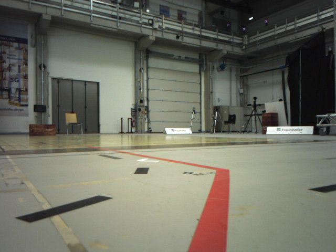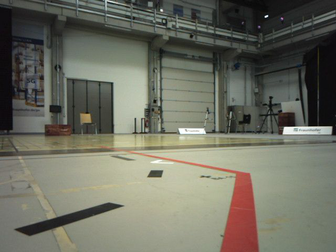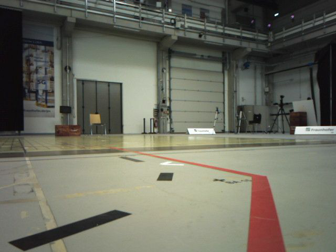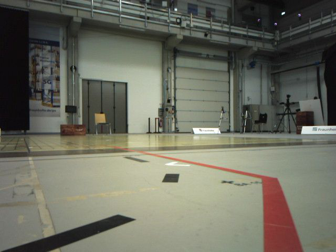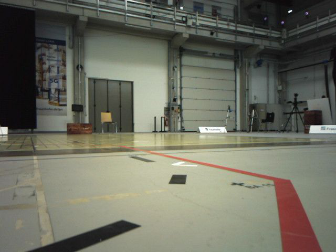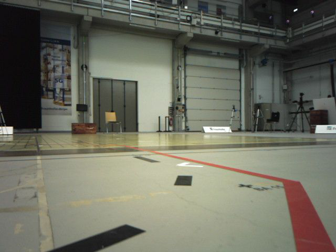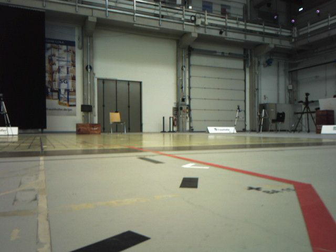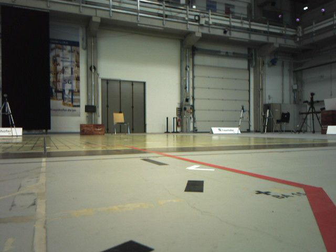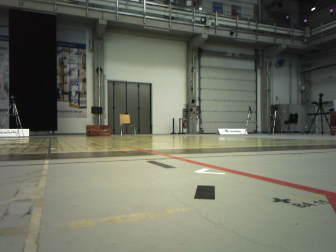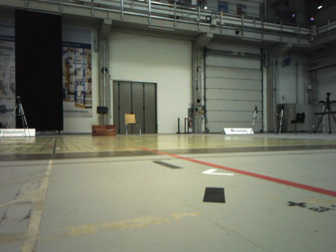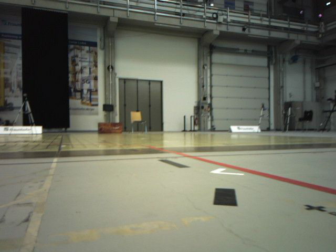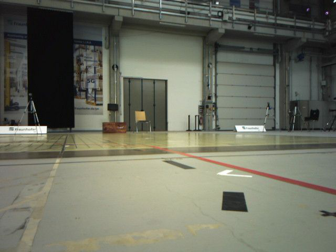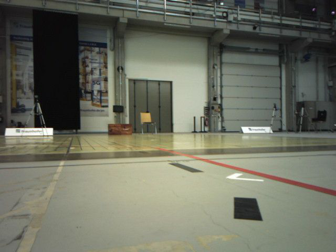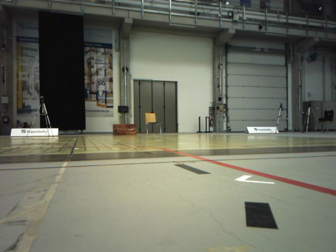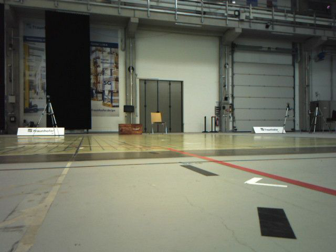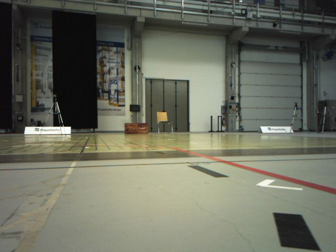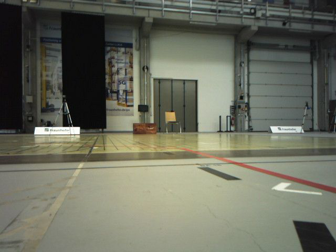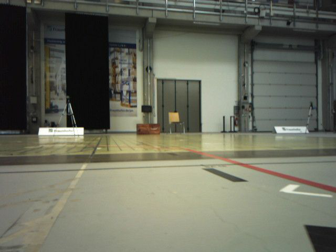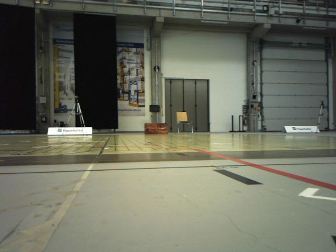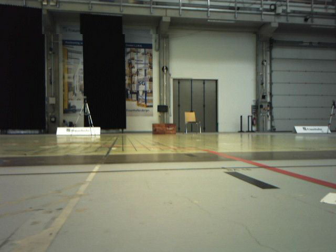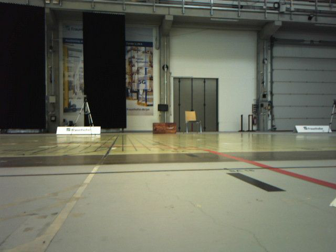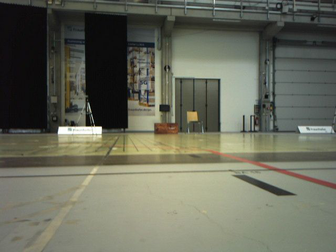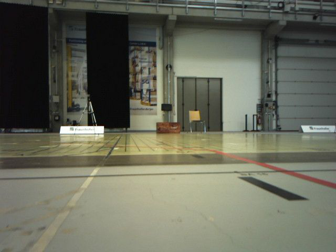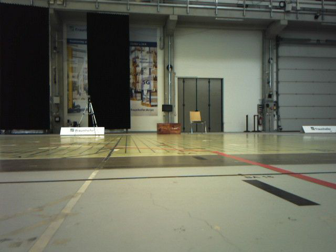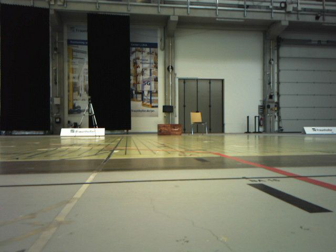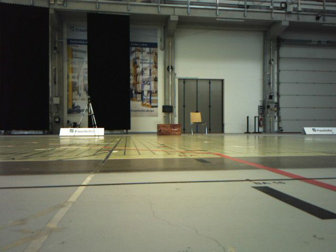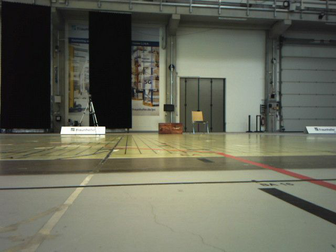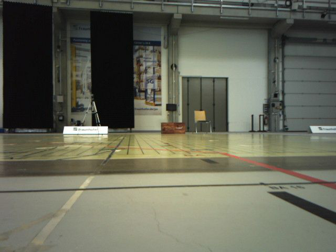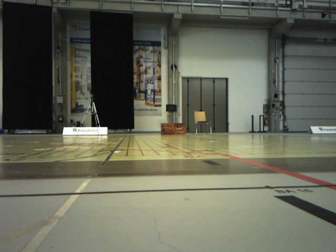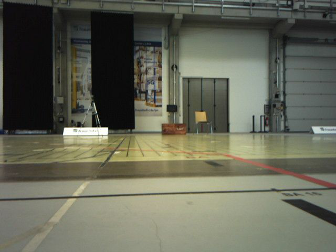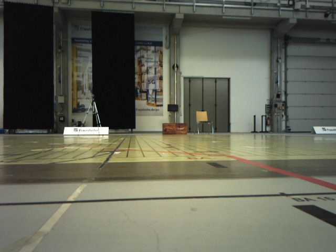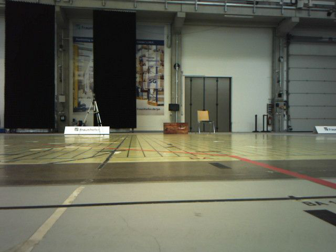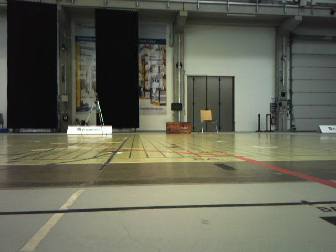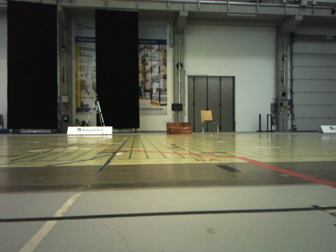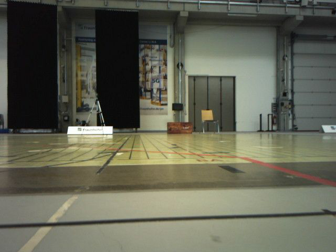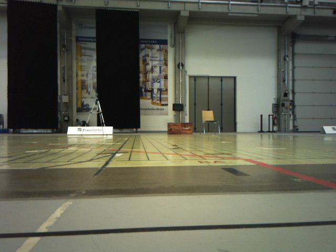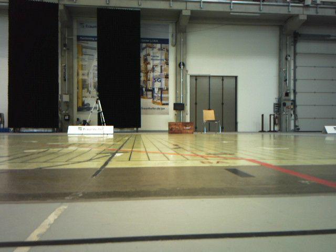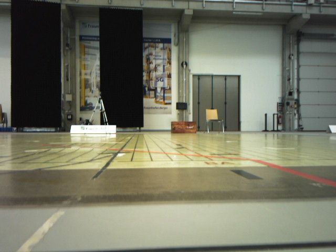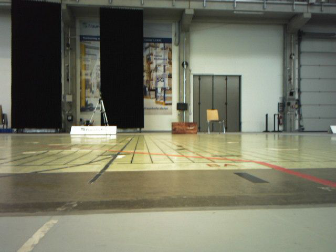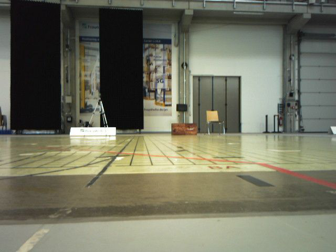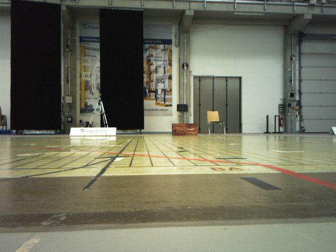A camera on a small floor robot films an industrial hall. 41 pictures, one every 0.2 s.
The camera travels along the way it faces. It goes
forward.
0.0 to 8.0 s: The camera swings to its left by about 25 degrees, and the scene slides to the right. It travels forward, about 1.6 m, so what stands in front looms larger.
The film runs forward here.
